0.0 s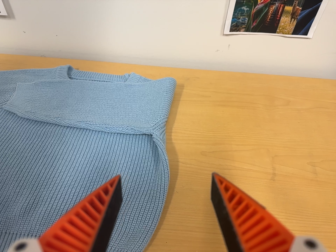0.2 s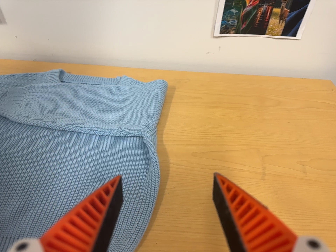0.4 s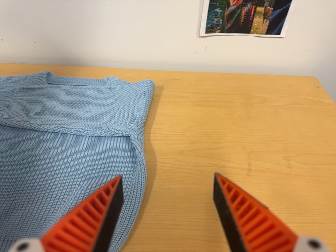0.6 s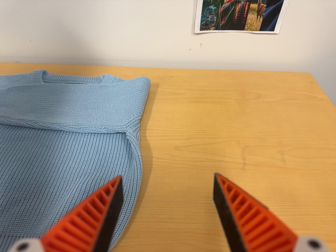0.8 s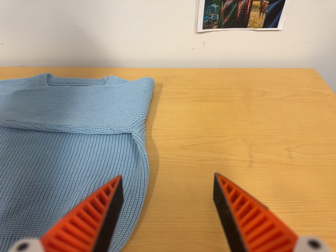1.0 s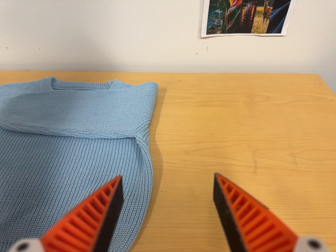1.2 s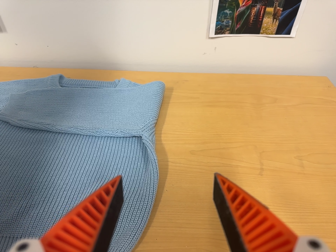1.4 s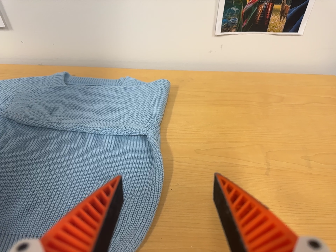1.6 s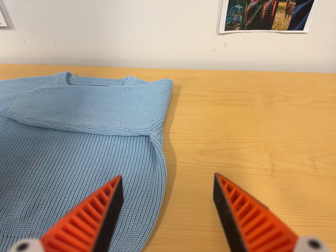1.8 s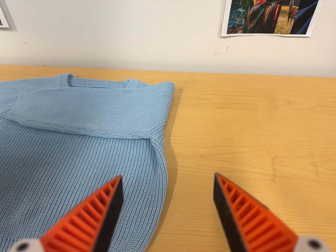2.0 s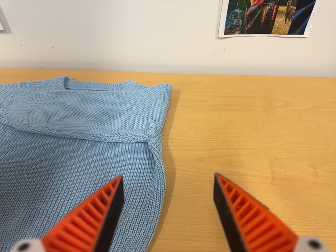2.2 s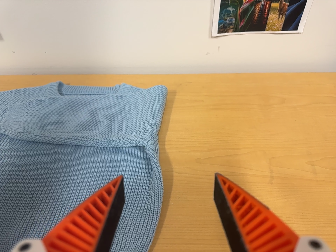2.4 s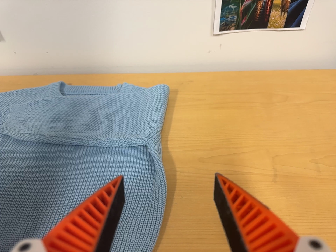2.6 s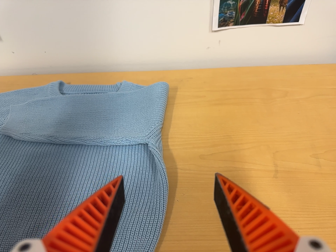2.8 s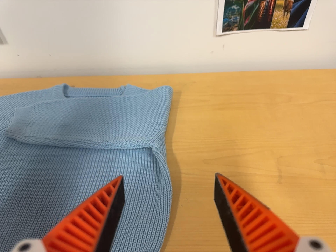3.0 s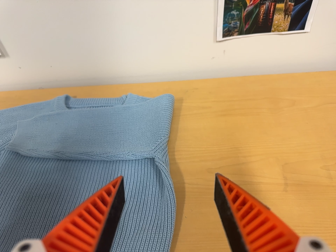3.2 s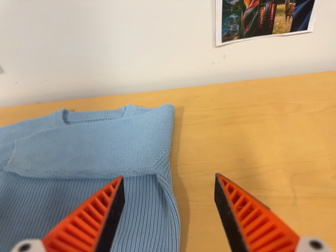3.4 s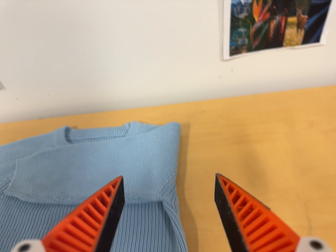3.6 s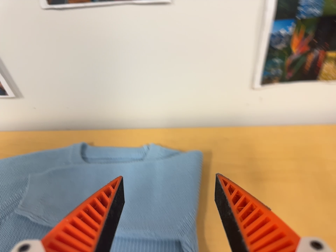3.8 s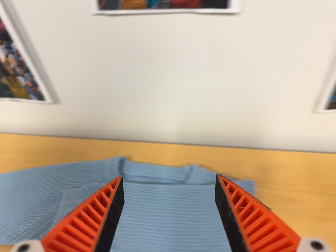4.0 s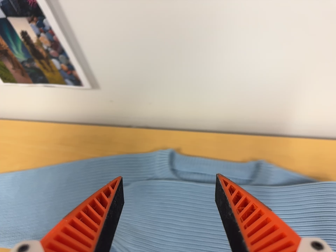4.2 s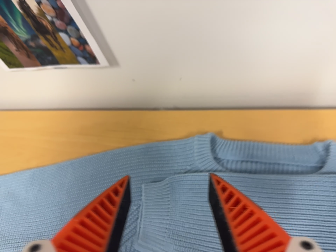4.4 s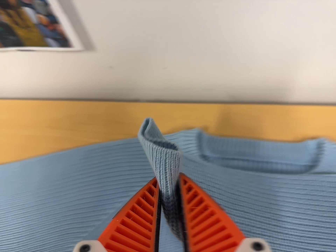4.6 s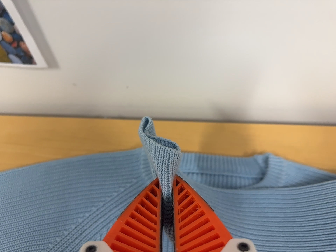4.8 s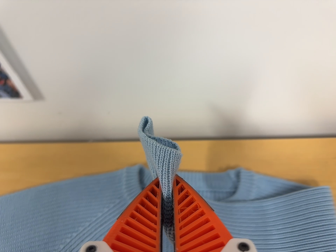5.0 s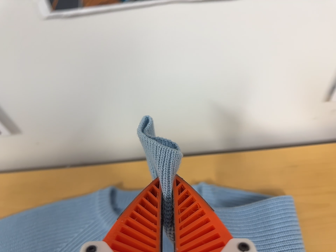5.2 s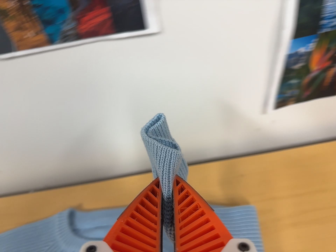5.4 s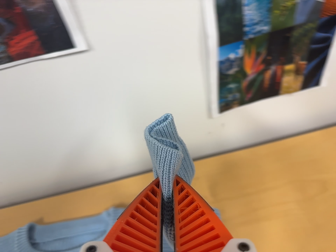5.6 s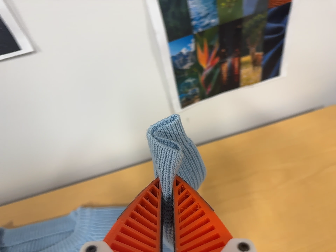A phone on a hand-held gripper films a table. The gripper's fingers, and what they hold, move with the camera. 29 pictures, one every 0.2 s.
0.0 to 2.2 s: The camera shifts only a little, or ends up much as it began.
2.2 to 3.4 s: The camera travels toward the top of its view, about 9 cm, so close, fixed things drift downward.
3.4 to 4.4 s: The camera travels forward, to its left and toward the top of its view, about 34 cm, so what stands in front looms larger. Its aim tips toward the bottom of its view by about 10 degrees.
4.4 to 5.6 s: The camera pans to its right by about 15 degrees. It travels to its right and backward, about 32 cm, so close, fixed things drift to the left. Its aim tips toward the top of its view by about 10 degrees, and the scene shifts downward. It rolls about its line of sight by about 20 degrees, and the scene rotates counterclockwise.
The film runs backward here.
